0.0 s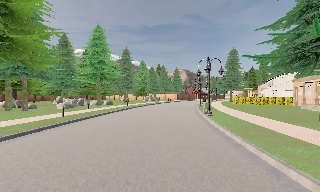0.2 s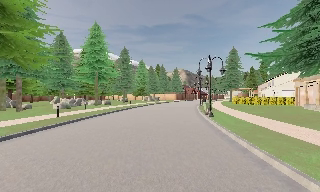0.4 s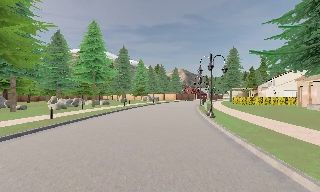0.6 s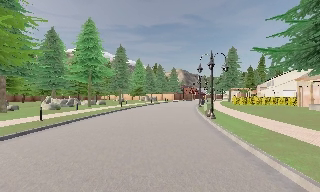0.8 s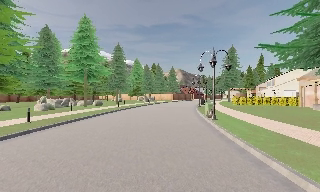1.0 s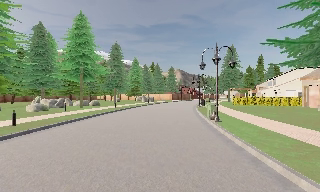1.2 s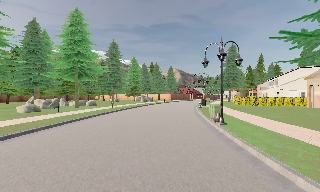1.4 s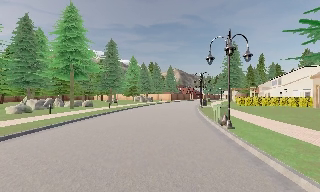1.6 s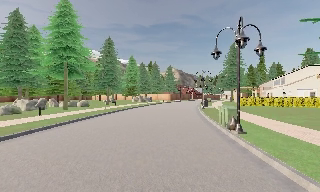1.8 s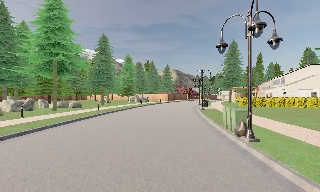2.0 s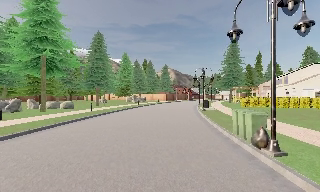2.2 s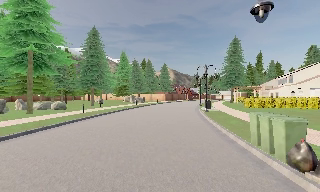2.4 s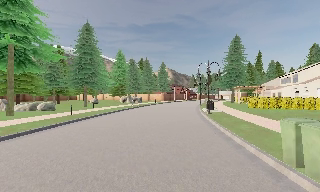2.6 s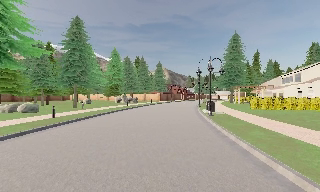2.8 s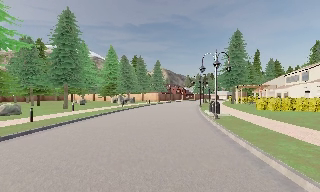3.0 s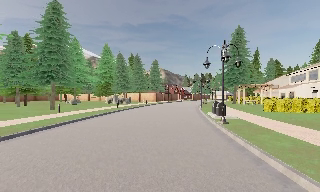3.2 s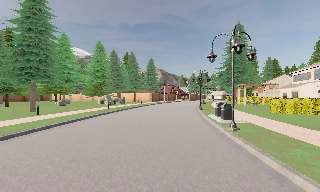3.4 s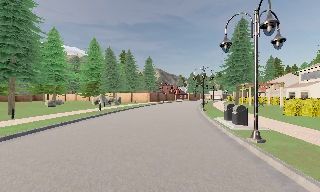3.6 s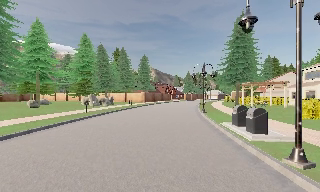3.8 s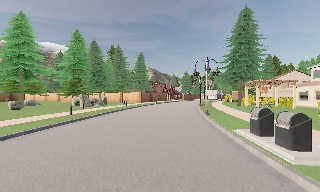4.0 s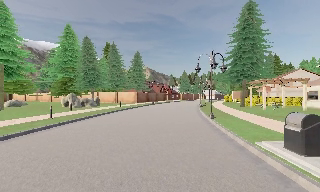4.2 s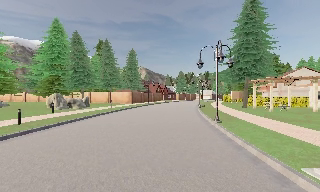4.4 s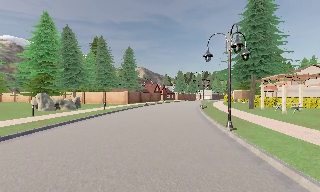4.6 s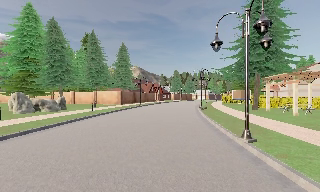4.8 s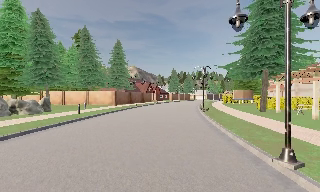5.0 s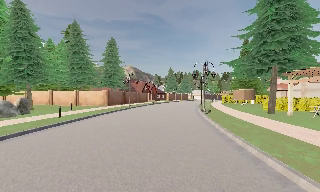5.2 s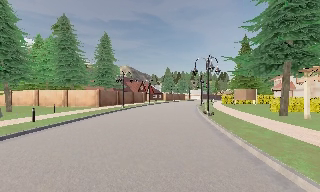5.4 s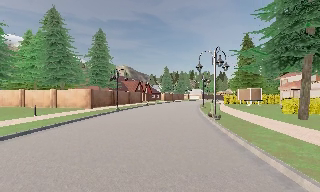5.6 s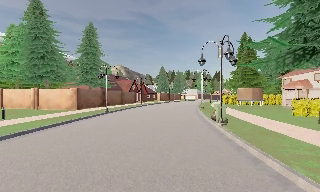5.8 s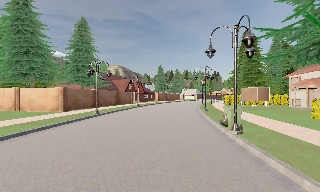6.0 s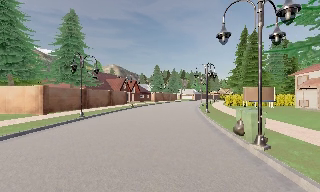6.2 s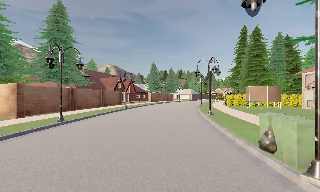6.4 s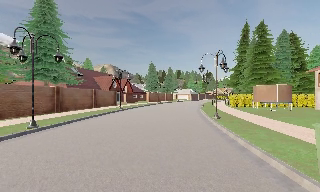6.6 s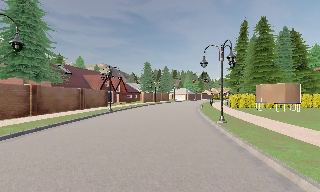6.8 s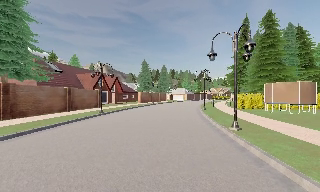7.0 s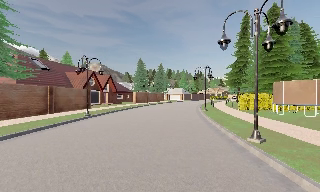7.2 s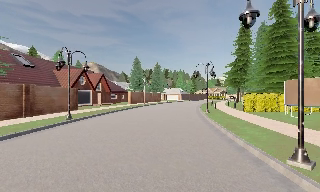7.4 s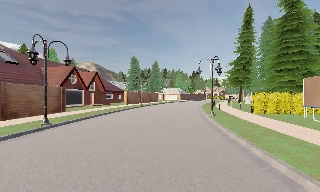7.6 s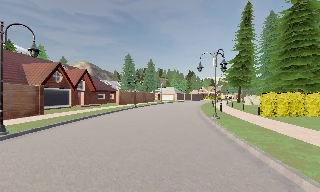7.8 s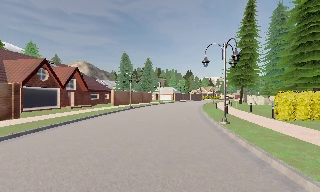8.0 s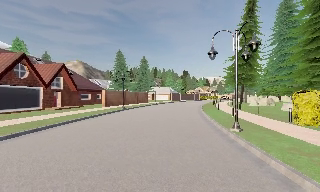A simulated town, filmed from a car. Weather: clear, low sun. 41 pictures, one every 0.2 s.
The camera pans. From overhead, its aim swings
clockwise.
The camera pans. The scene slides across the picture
to the left.
0.0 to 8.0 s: The scene slides to the left, as the camera pans about 35 degrees to its right. It travels forward, about 65 m. It gains speed.
The film runs forward here.
